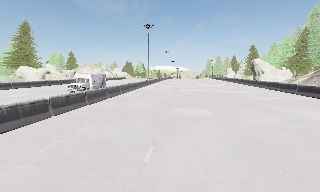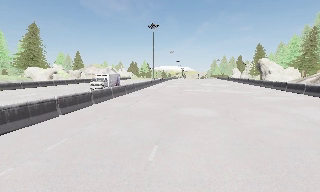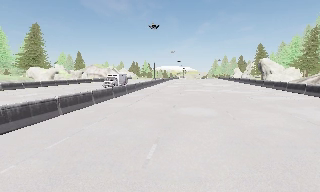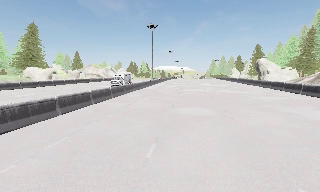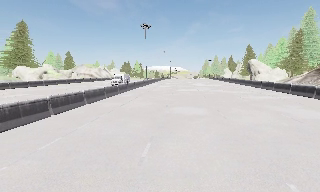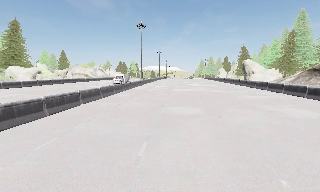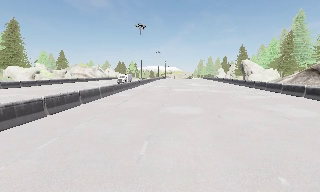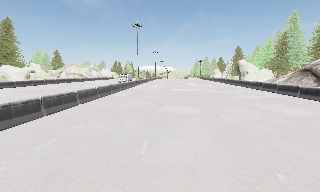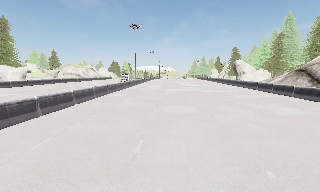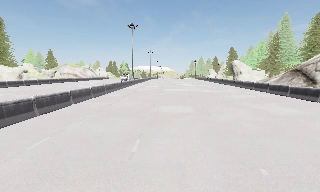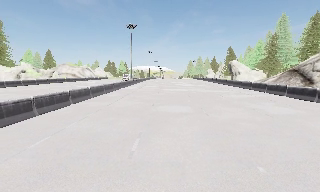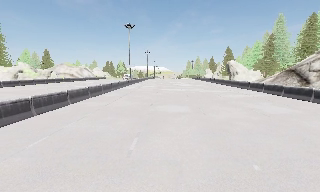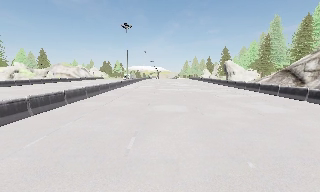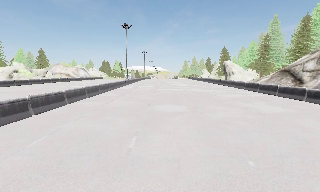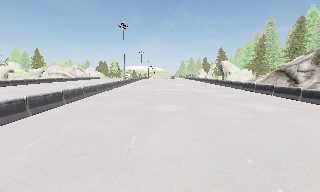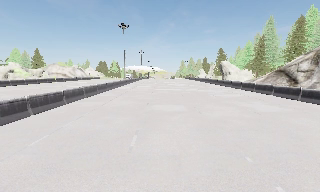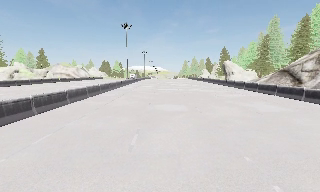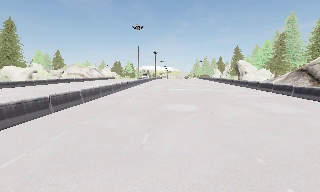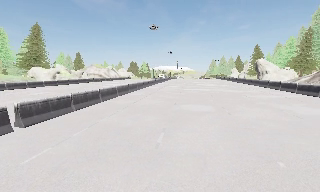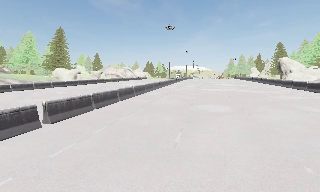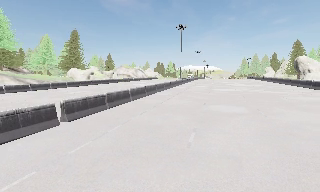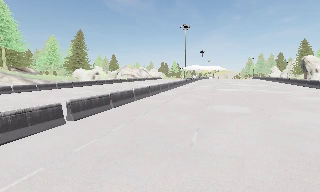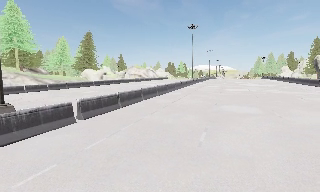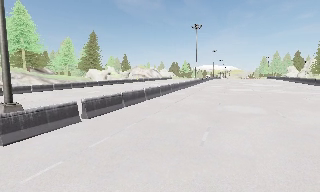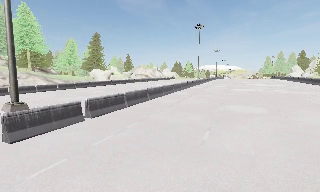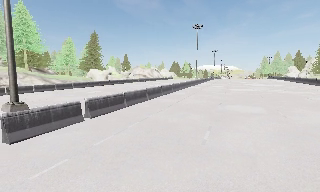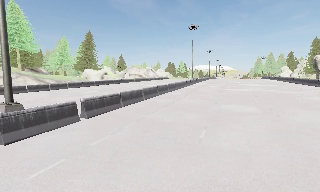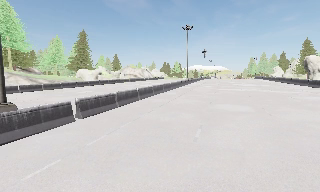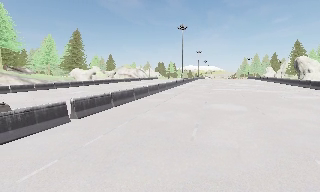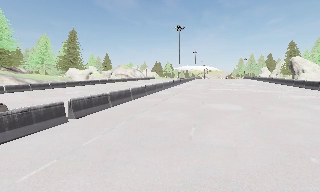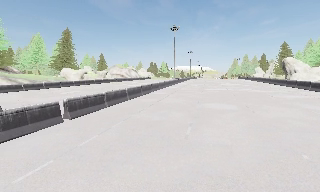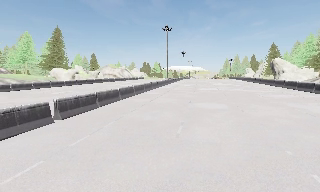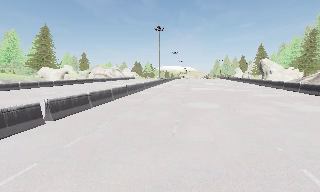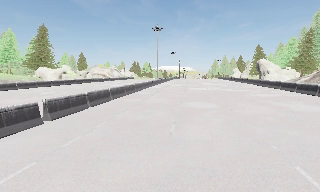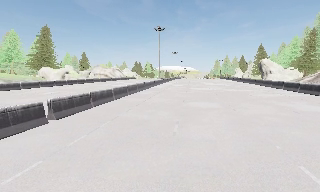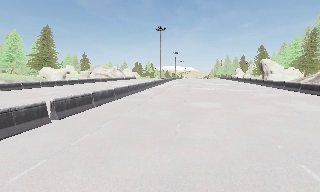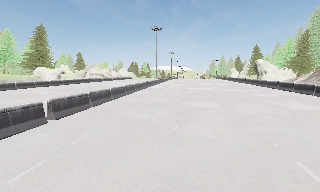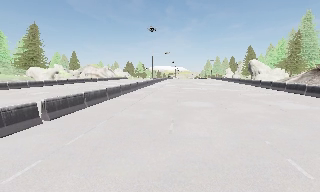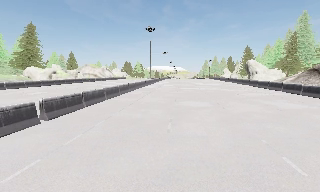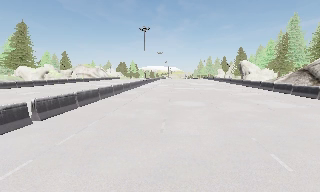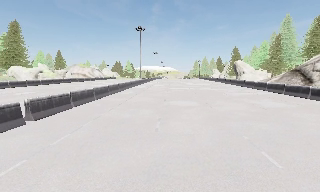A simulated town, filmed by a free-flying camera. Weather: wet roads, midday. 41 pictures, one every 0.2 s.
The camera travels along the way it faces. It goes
backward.
0.0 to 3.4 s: The camera travels backward, about 1 m, so what stands in front gets smaller.
3.4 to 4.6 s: The camera pans to its left, which is counterclockwise from overhead, by about 20 degrees.
4.6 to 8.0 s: The scene slides to the left, as the camera pans about 20 degrees to its right. It travels backward and to its left, about 1 m, so what stands in front gets smaller.
The film runs backward here.
